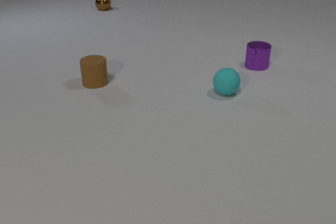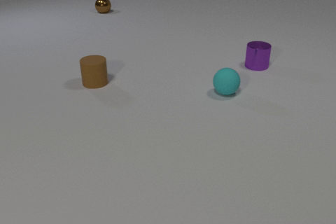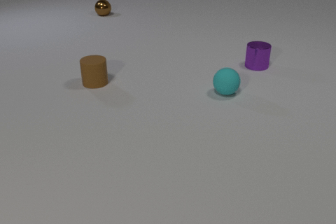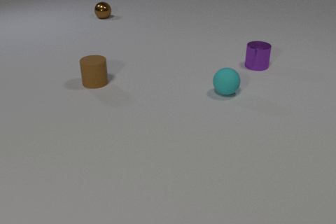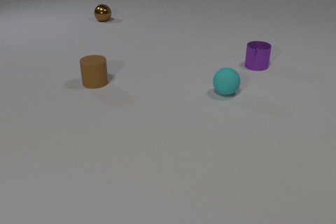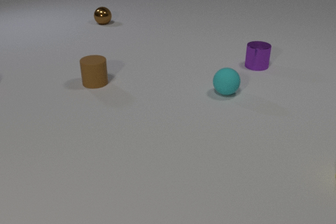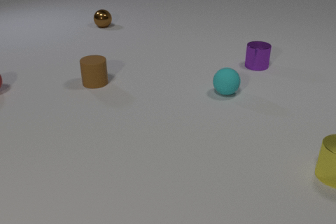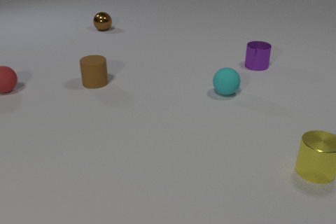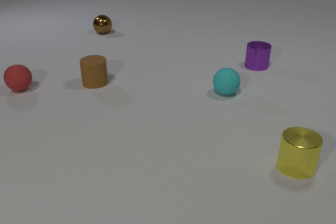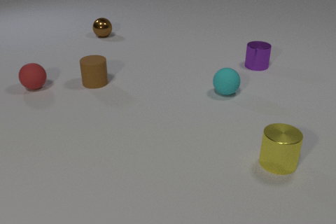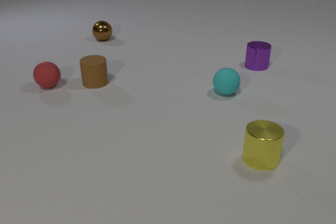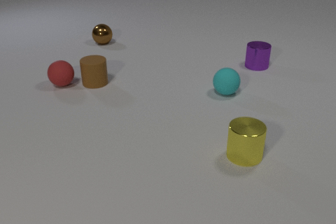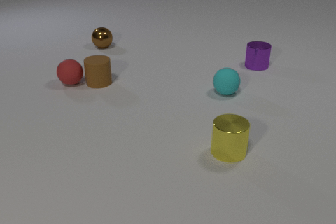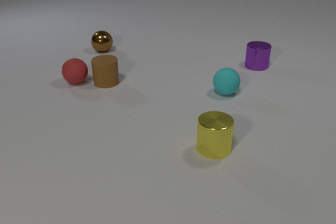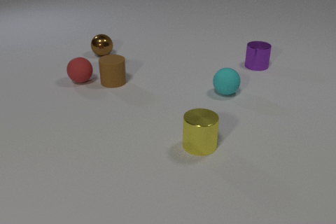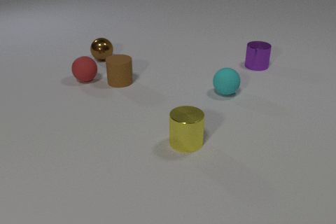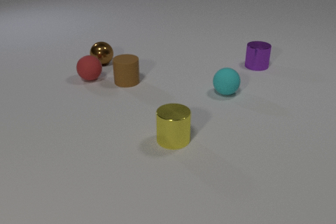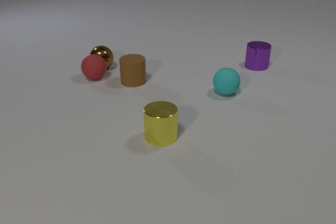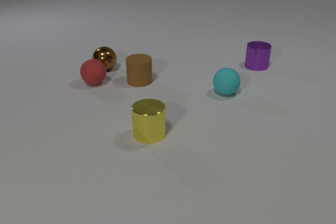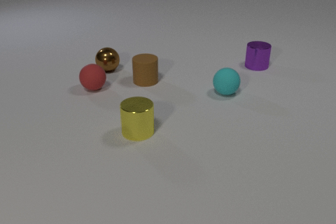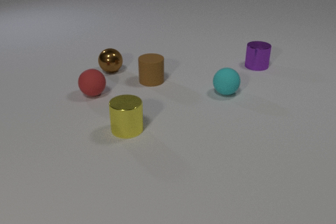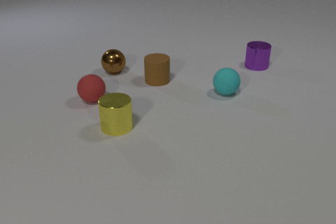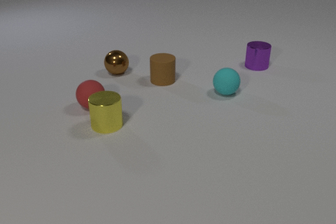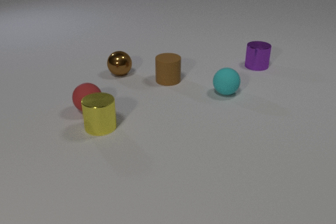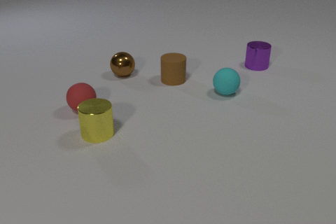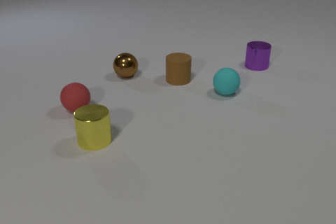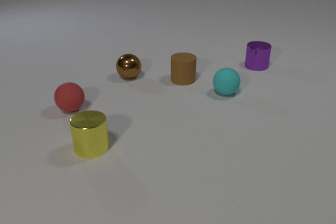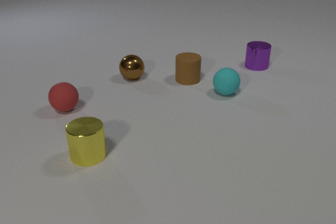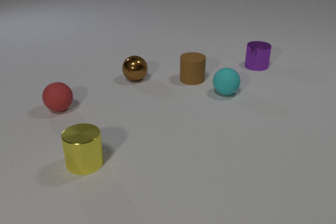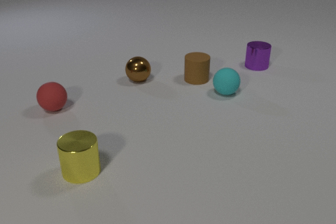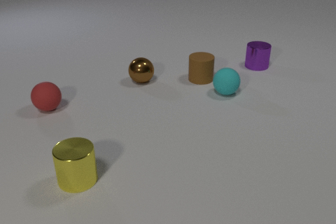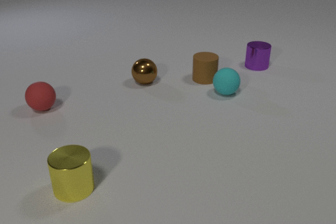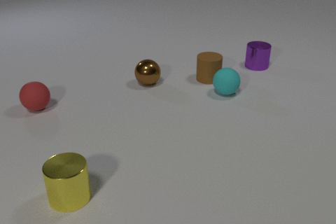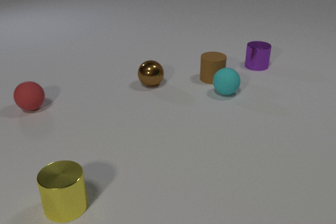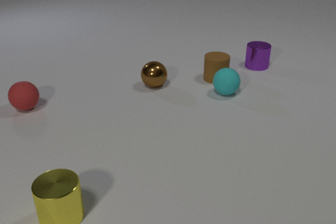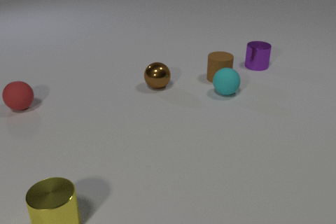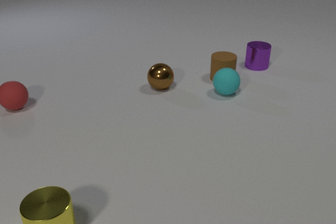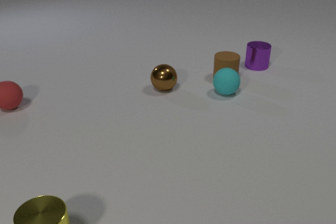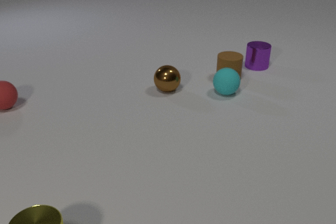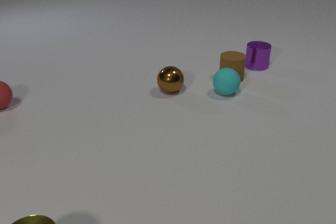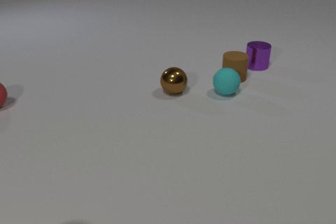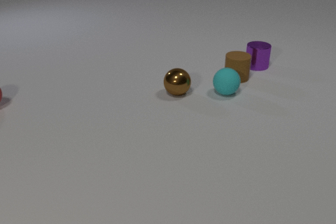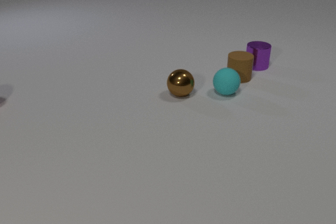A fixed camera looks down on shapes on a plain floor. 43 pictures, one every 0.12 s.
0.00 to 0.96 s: The red rubber sphere comes in at the left edge, rolls to the right. The brown metal sphere rolls toward the camera. The yellow metal cylinder comes in at the right edge, slides to the left.
0.96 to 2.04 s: The red rubber sphere rolls to the right. The brown rubber cylinder slides to the right. The brown metal sphere rolls toward the camera. The yellow metal cylinder slides to the left. The red rubber sphere and the brown rubber cylinder collide. The red rubber sphere and the brown metal sphere collide.
2.04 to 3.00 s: The red rubber sphere rolls toward the camera. The brown rubber cylinder slides to the right. The brown metal sphere rolls to the right and toward the camera. The yellow metal cylinder slides to the left. The red rubber sphere and the yellow metal cylinder collide.
3.00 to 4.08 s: The red rubber sphere rolls to the left. The brown rubber cylinder slides to the right. The brown metal sphere rolls to the right and toward the camera. The yellow metal cylinder slides toward the camera.
4.08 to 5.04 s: The red rubber sphere rolls to the left and away from the camera, leaves at the left edge. The brown rubber cylinder slides to the right. The brown metal sphere rolls to the right and toward the camera. The yellow metal cylinder slides toward the camera and to the left, leaves at the bottom edge.
How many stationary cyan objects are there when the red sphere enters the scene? 1.
What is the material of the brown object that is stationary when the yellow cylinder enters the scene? rubber.
How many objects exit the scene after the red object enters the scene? 2.
